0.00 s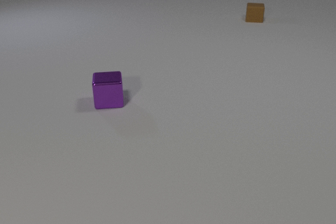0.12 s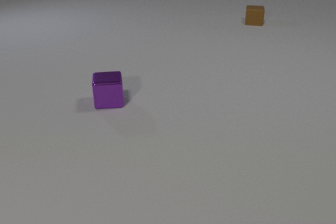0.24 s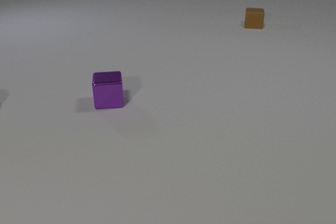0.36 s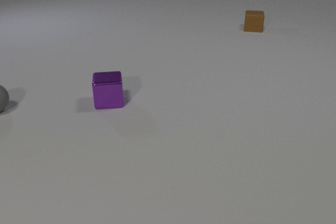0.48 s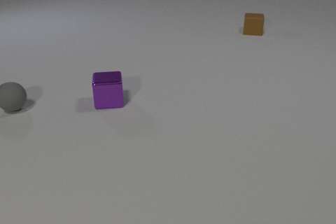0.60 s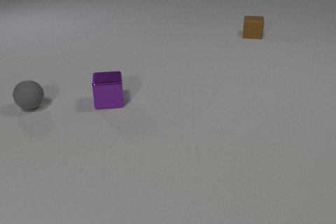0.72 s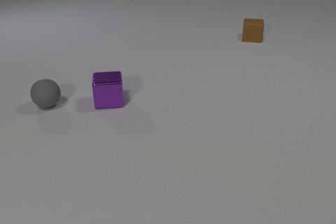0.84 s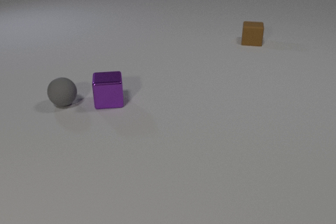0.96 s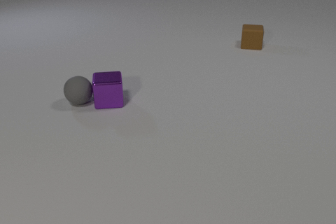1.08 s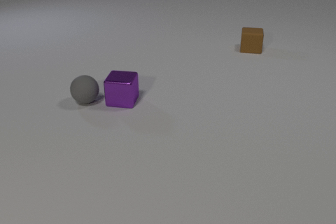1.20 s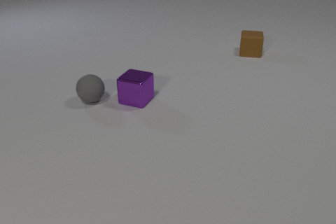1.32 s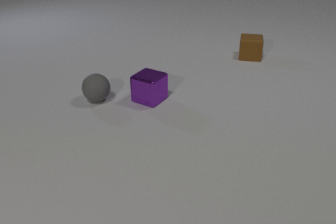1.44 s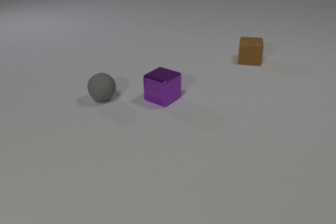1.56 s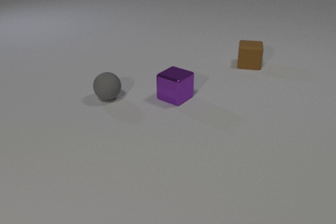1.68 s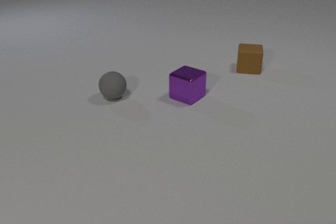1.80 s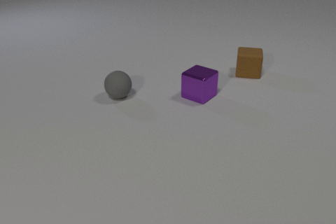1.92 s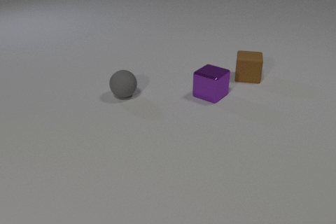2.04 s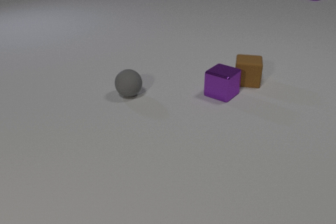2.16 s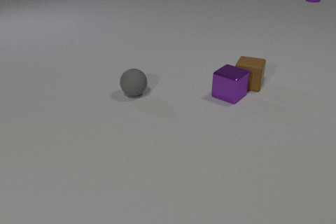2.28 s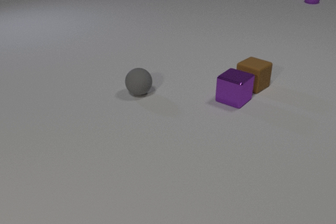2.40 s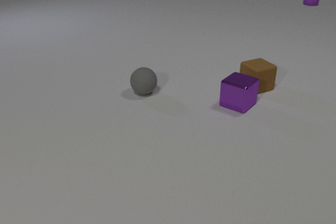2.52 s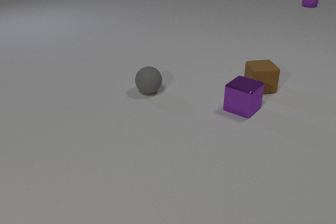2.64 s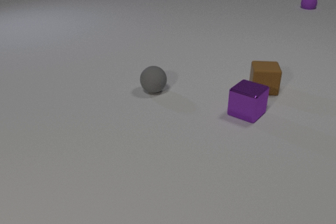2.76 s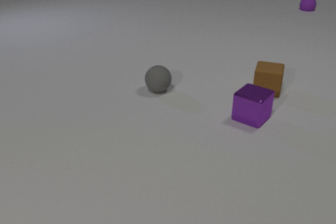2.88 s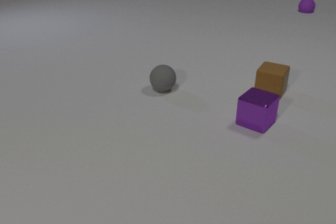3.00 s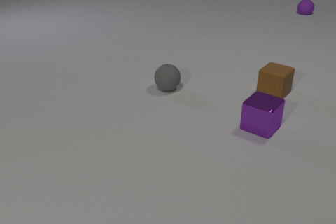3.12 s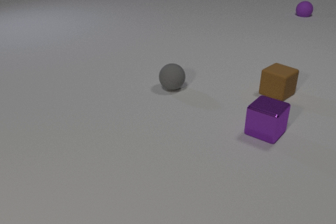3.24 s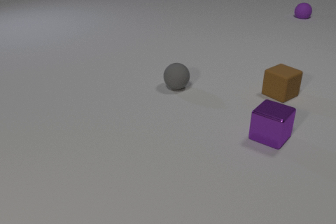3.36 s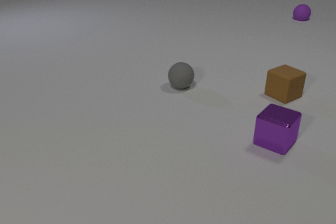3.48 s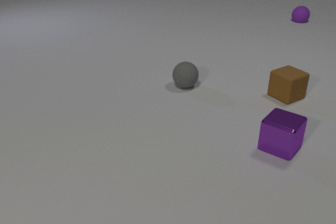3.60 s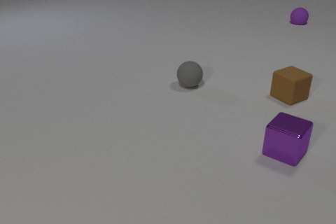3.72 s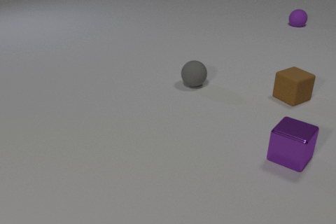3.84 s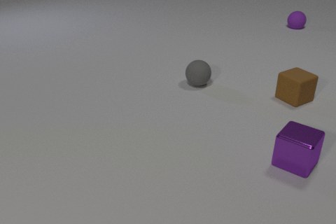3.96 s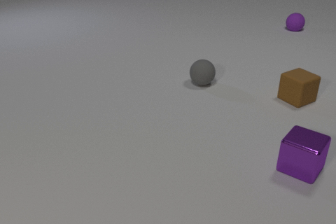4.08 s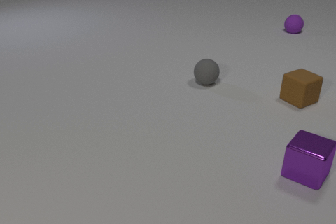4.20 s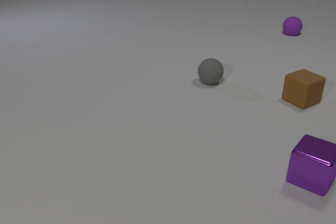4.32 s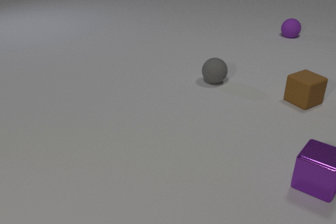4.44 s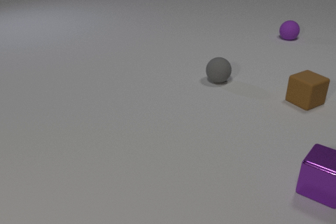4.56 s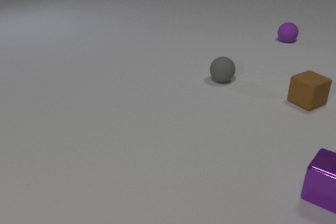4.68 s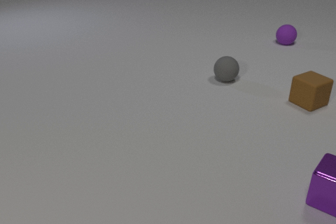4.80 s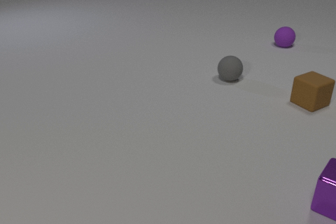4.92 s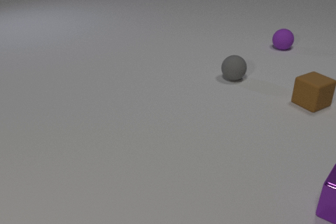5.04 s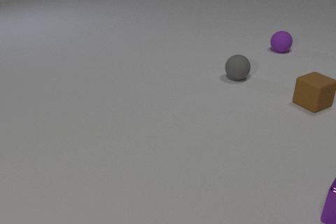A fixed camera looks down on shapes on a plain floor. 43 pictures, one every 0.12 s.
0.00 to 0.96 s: The gray rubber sphere comes in at the left edge, rolls to the right. The brown rubber cube slides toward the camera. The gray rubber sphere and the purple metal cube collide.
0.96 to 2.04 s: The gray rubber sphere rolls to the right. The purple metal cube slides to the right, spins so that its near face slides to the left, clockwise seen from above. The purple rubber sphere comes in at the top edge, rolls toward the camera. The brown rubber cube slides toward the camera.
2.04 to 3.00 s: The gray rubber sphere rolls to the right. The purple metal cube slides toward the camera and to the right. The purple rubber sphere rolls toward the camera. The brown rubber cube slides to the right and toward the camera, spins clockwise seen from above by about 120 degrees, its near face sliding to the left. The purple metal cube and the brown rubber cube collide.
3.00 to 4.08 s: The gray rubber sphere rolls to the right and away from the camera. The purple metal cube slides toward the camera and to the right. The purple rubber sphere rolls toward the camera. The brown rubber cube slides to the right.
4.08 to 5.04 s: The gray rubber sphere rolls to the right and away from the camera. The purple metal cube slides toward the camera and to the right. The purple rubber sphere rolls toward the camera. The brown rubber cube slides to the right.
Are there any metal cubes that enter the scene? no.
How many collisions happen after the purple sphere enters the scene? 1.
How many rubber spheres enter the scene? 2.
